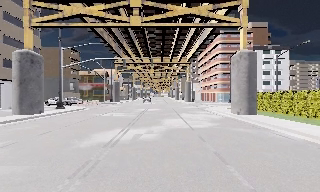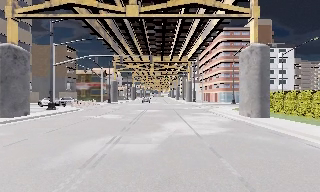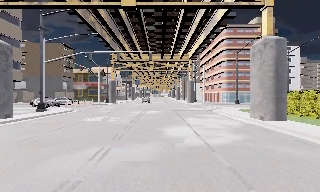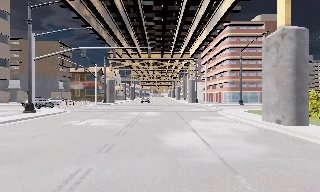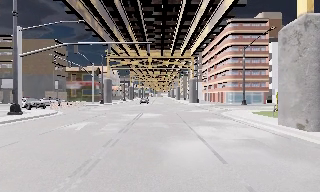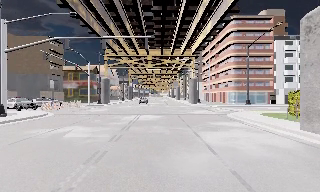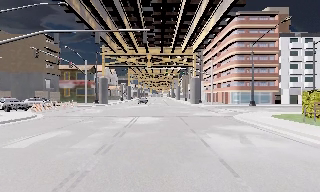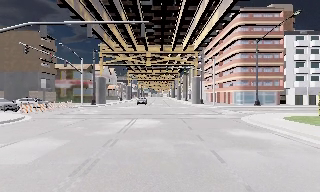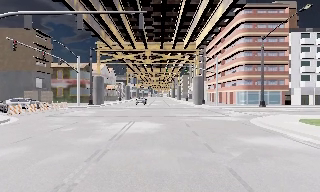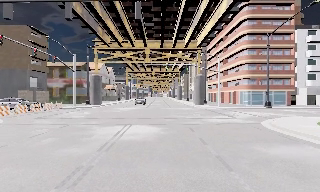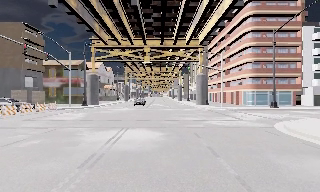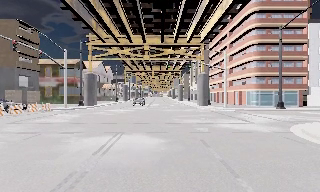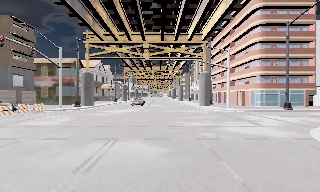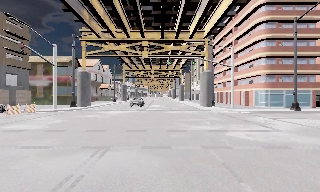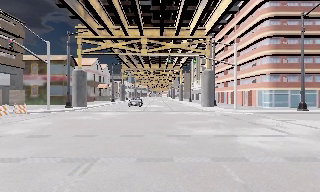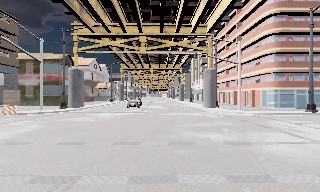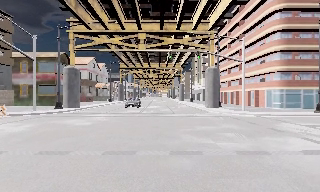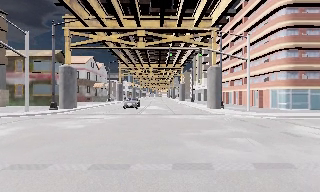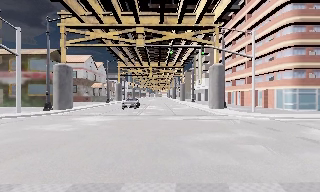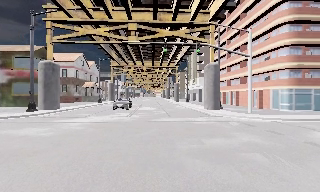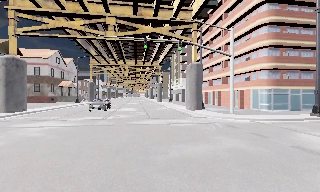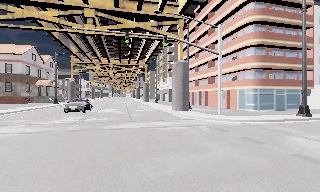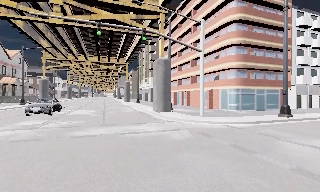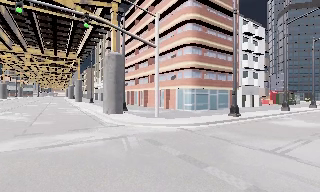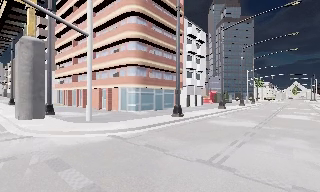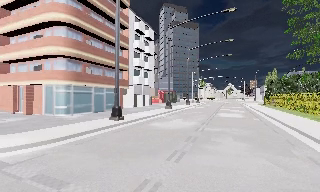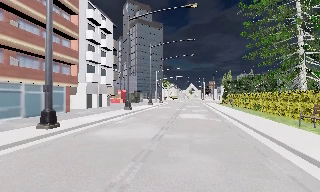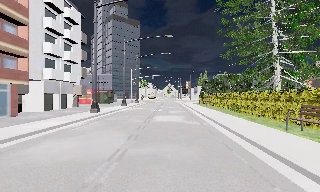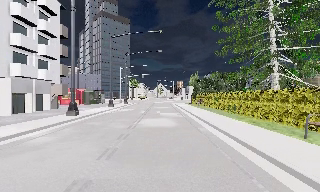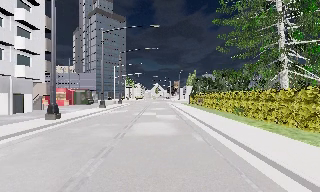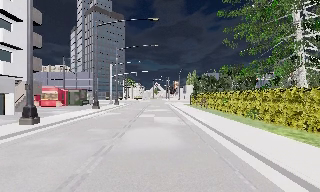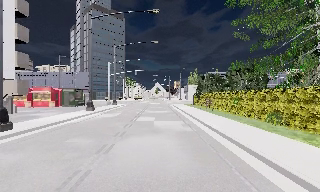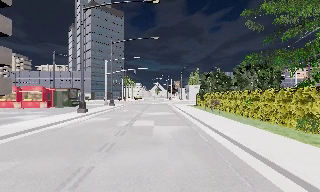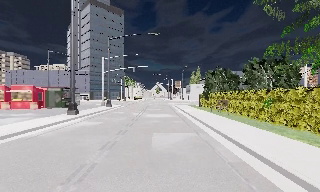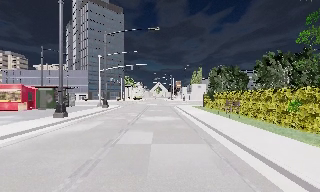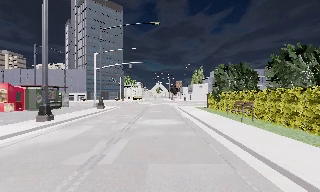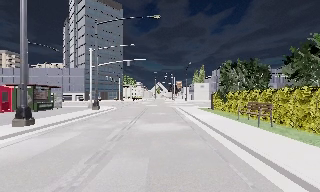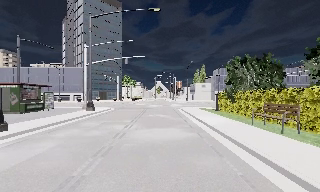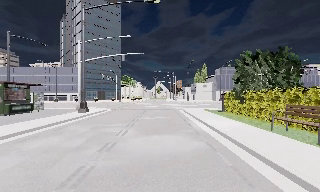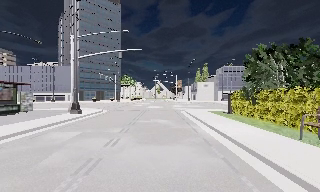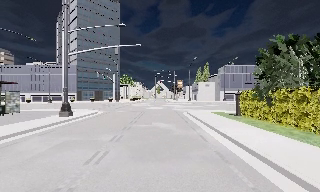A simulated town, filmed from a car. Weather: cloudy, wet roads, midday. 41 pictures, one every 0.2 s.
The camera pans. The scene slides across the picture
to the left.
The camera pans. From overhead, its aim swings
clockwise.
0.0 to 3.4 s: The camera travels forward, about 20 m, so what stands in front looms larger.
3.4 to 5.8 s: The scene slides to the left, as the camera pans about 90 degrees to its right. It travels forward, about 18 m. It gains speed.
5.8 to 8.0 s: The camera travels forward, about 18 m, so what stands in front looms larger.
The film runs forward here.
